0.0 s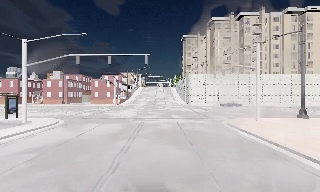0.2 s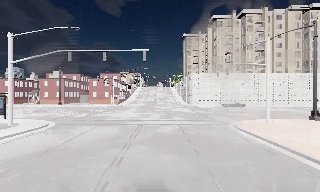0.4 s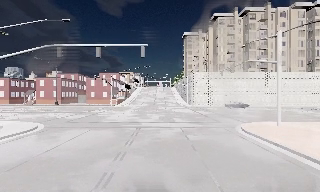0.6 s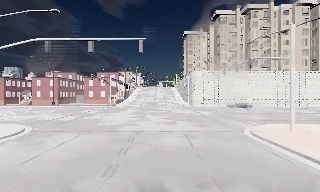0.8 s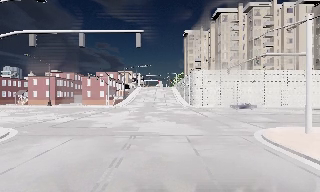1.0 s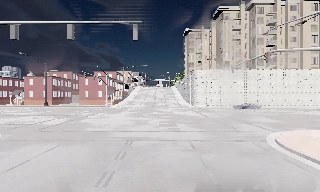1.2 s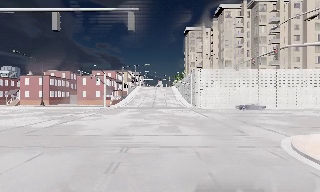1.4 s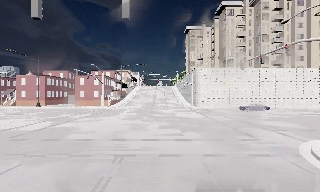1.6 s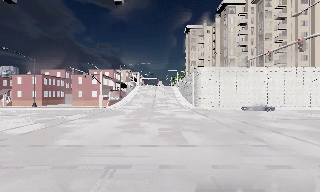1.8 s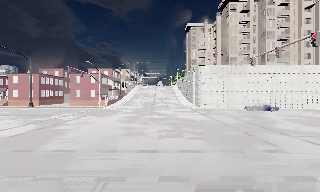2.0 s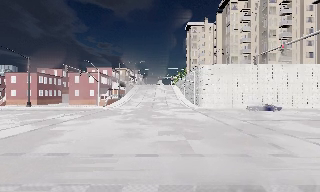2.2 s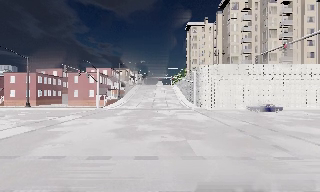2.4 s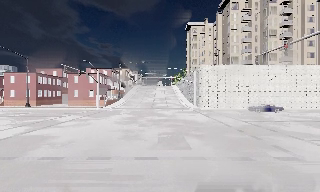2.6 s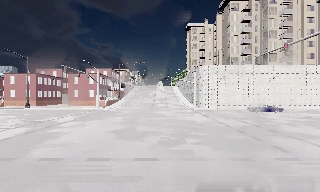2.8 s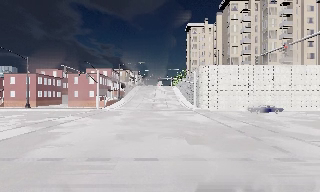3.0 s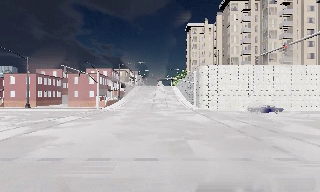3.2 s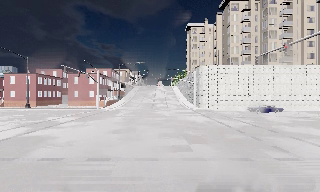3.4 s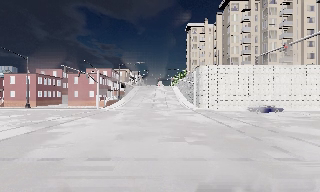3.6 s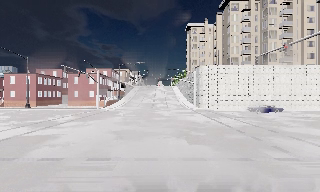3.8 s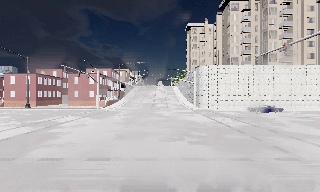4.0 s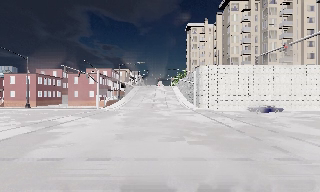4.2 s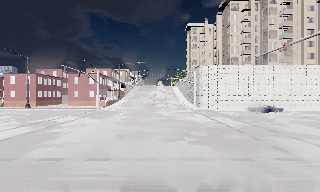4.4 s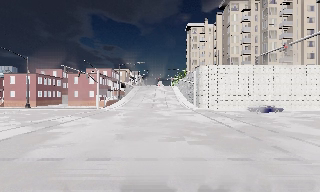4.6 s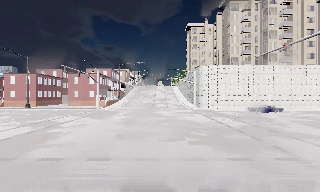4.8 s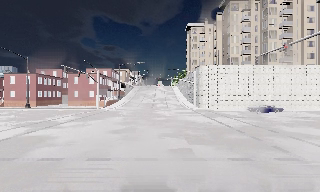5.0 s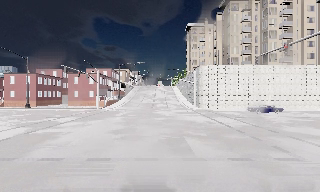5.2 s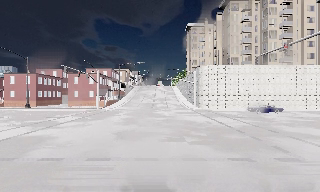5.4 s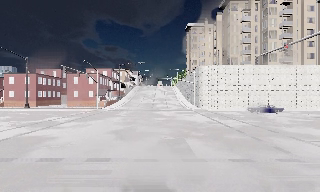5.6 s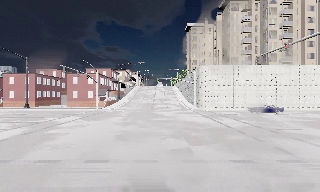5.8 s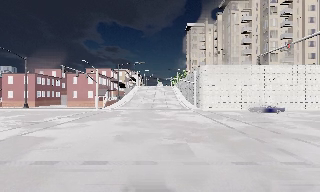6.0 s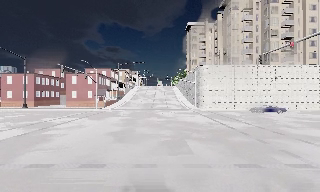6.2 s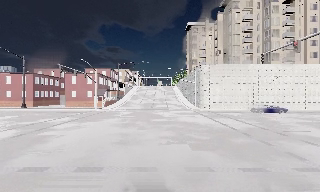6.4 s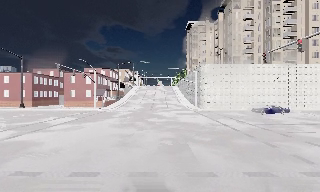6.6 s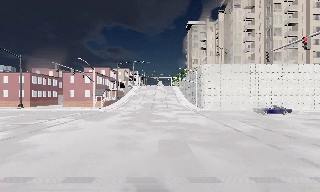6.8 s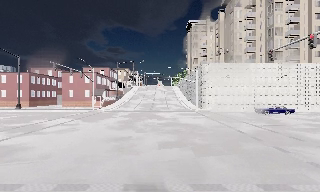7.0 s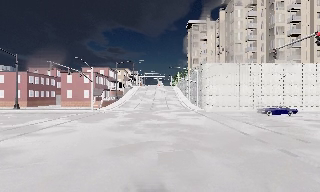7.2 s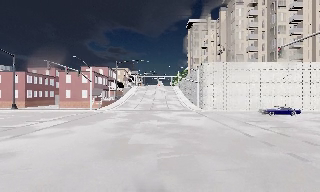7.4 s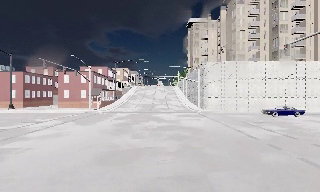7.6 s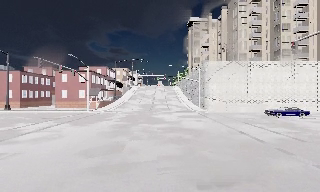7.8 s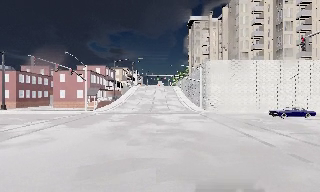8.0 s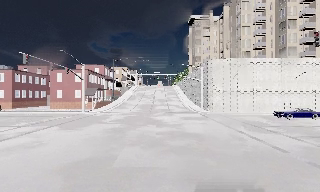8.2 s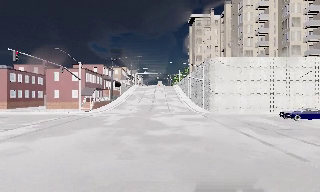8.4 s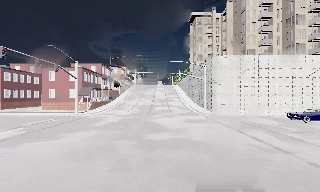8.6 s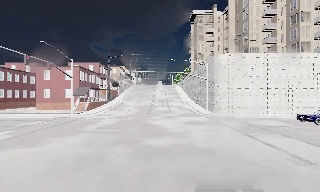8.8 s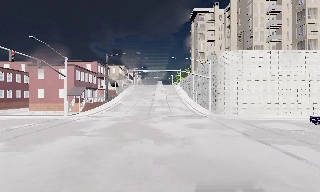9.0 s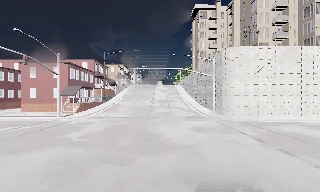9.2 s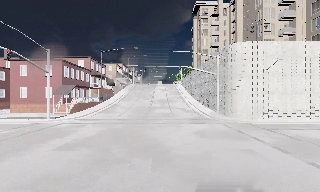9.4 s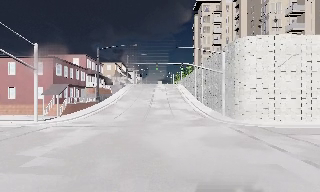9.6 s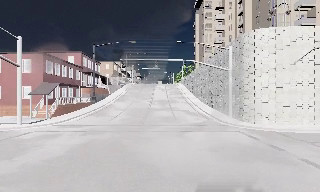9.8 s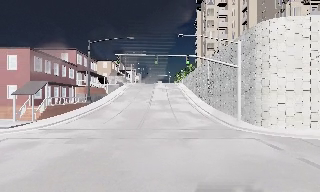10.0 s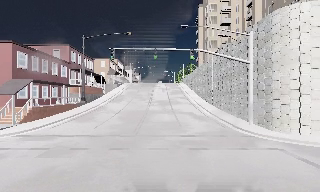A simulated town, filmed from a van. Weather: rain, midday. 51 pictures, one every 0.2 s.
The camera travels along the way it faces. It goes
forward.
0.0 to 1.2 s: The camera travels forward, about 8 m, so what stands in front looms larger.
1.2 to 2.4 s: The camera travels forward, about 4 m, so what stands in front looms larger. It loses speed.
2.4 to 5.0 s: The camera keeps its place and its aim.
5.0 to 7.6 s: The camera travels forward, about 4.5 m, so what stands in front looms larger. It gains speed.
7.6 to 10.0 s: The camera travels forward, about 17 m, so what stands in front looms larger. It gains speed.
The film runs forward here.
